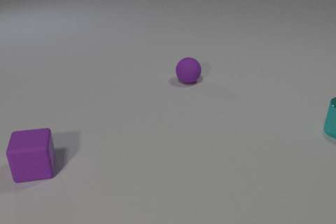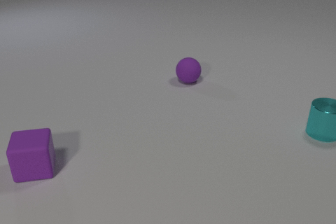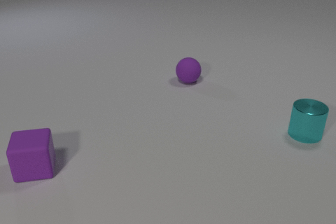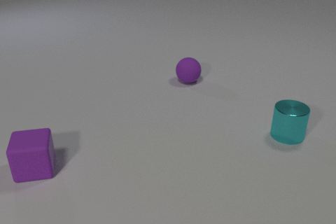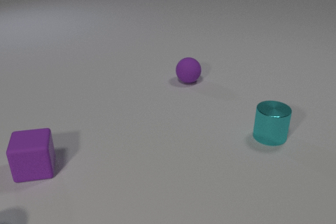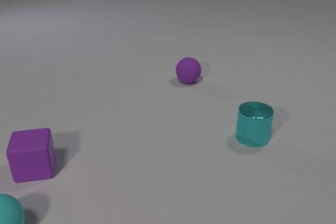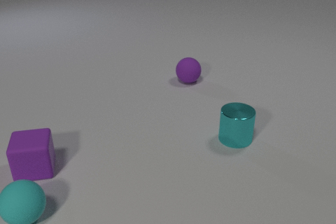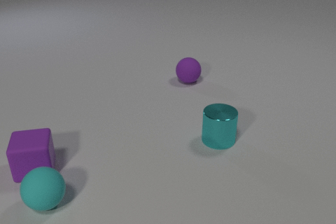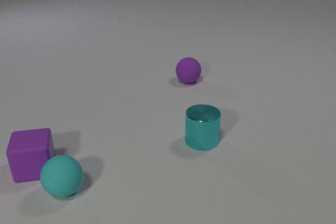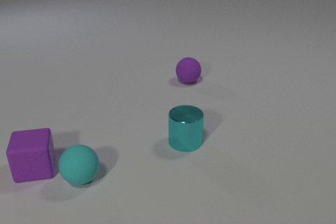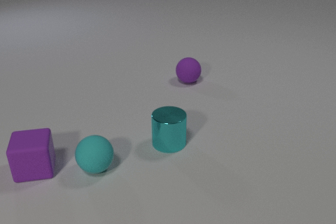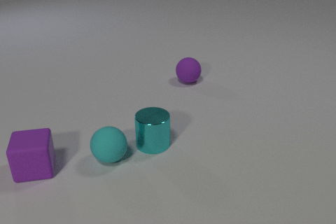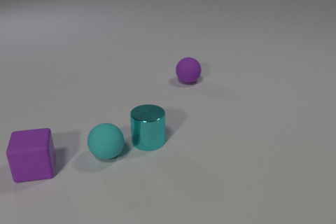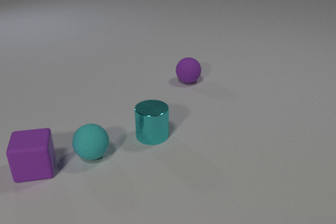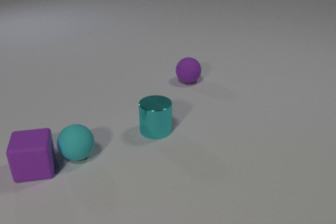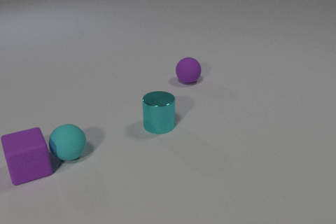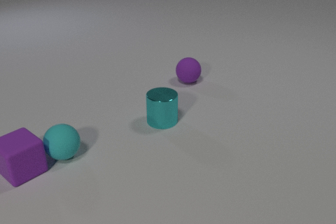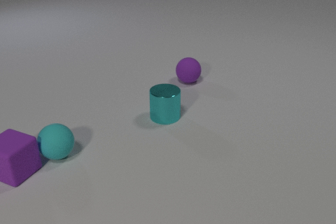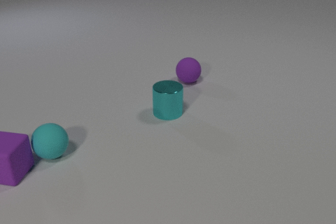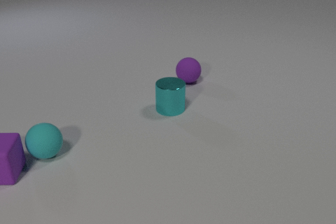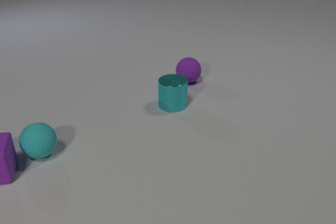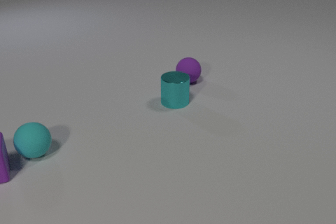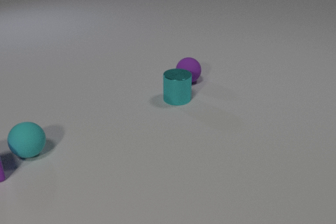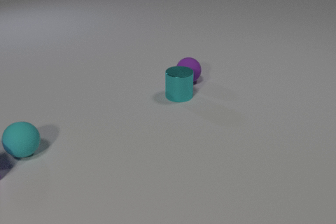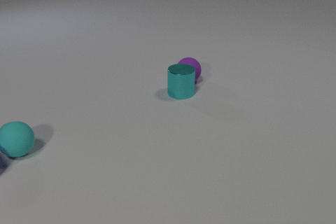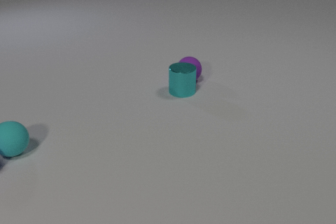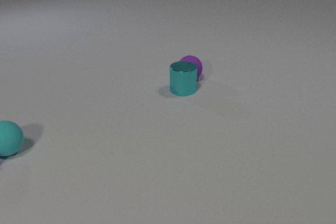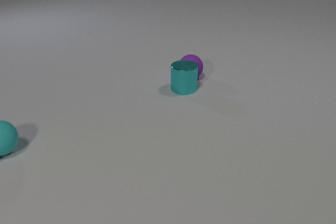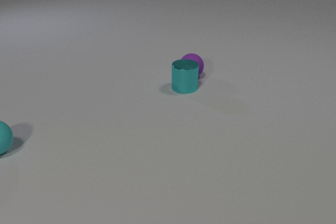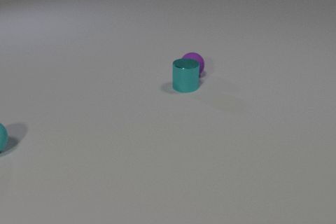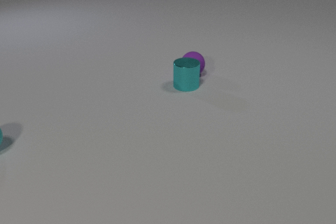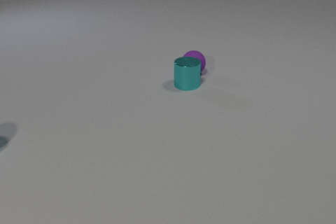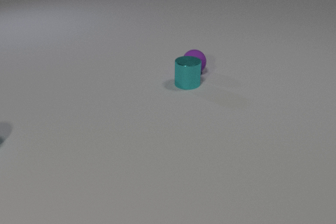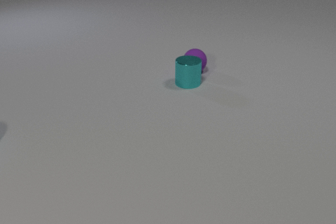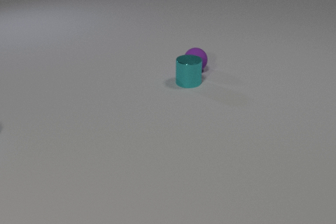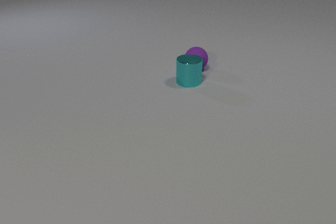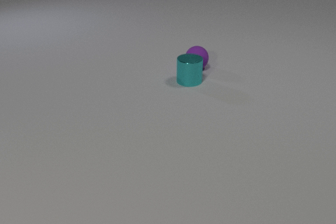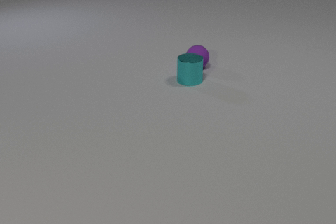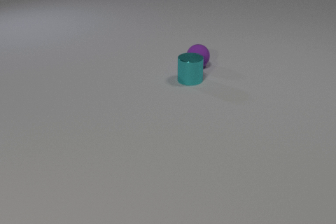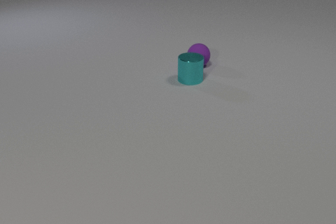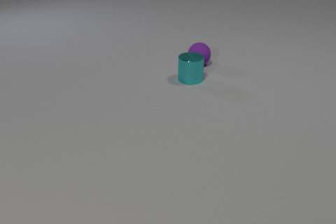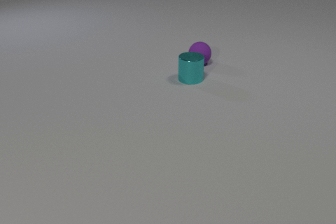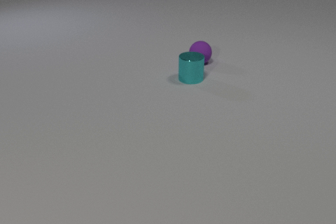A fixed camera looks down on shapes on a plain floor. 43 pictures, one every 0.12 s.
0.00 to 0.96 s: The cyan rubber sphere comes in at the left edge, rolls to the right and away from the camera. The cyan metal cylinder slides to the left and toward the camera.
0.96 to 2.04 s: The cyan rubber sphere rolls away from the camera. The cyan metal cylinder slides away from the camera and to the left. The purple rubber cube slides to the left, spins counterclockwise seen from above by about 60 degrees, its near face sliding to the right. The cyan rubber sphere and the cyan metal cylinder collide. The cyan rubber sphere and the purple rubber cube collide.
2.04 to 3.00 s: The cyan rubber sphere rolls to the left and away from the camera. The cyan metal cylinder slides away from the camera. The purple rubber cube slides to the left, spins counterclockwise seen from above by about 60 degrees, its near face sliding to the right, leaves at the left edge. The cyan metal cylinder and the purple rubber sphere collide.
3.00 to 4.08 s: The cyan rubber sphere rolls to the left and away from the camera, leaves at the left edge. The cyan metal cylinder slides away from the camera. The purple rubber sphere rolls away from the camera.
4.08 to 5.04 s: The cyan metal cylinder slides away from the camera. The purple rubber sphere rolls away from the camera.
What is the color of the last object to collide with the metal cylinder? purple.
Are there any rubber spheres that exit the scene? yes.
How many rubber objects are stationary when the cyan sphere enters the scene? 2.
